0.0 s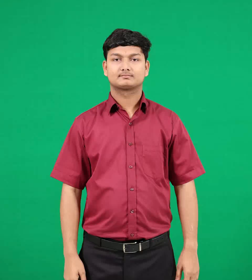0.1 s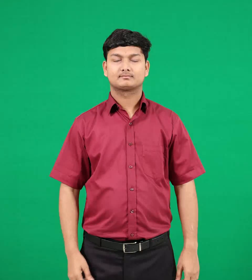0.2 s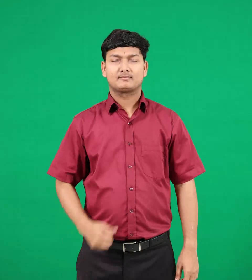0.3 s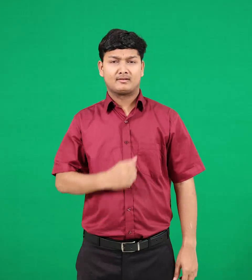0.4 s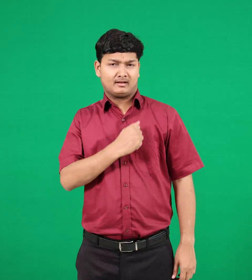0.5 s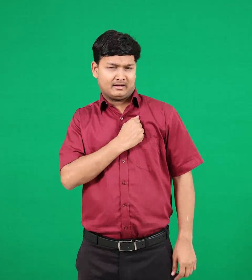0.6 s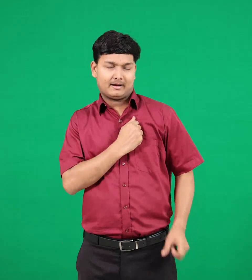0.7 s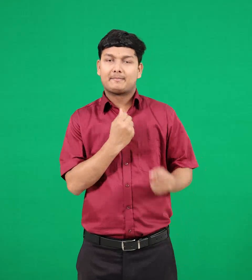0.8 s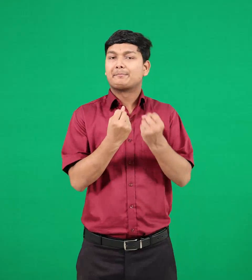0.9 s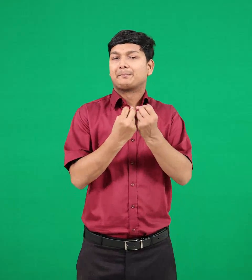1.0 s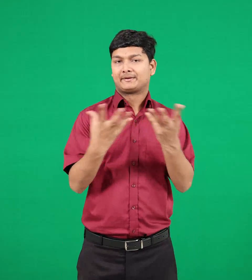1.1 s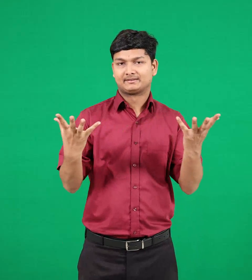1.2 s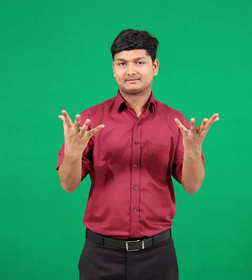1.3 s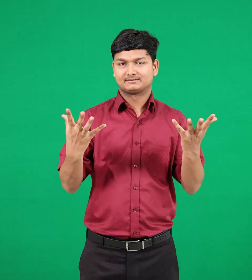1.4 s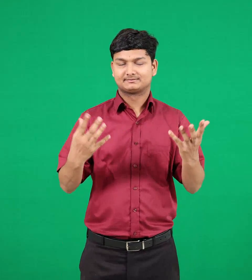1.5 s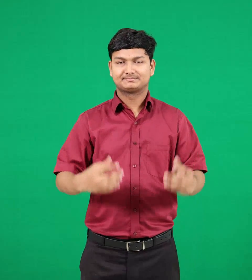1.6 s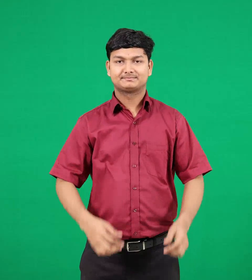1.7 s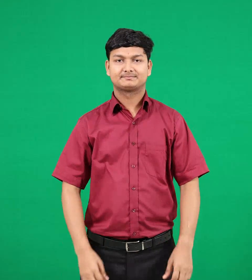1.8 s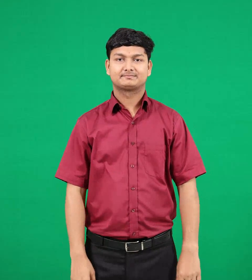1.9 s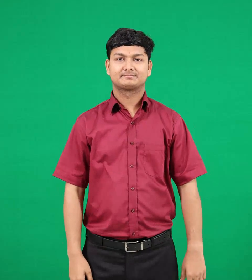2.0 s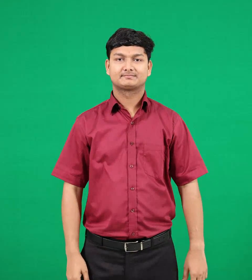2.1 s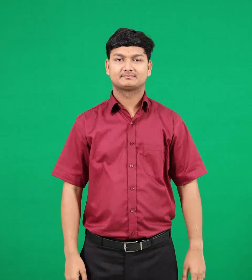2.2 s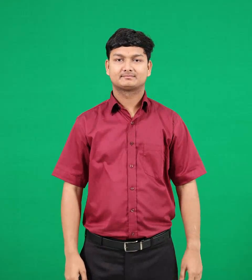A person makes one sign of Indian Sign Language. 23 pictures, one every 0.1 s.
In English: faith hold
